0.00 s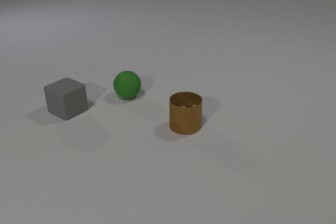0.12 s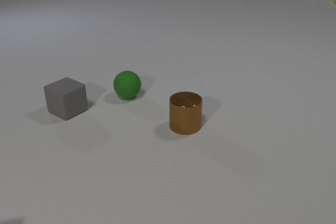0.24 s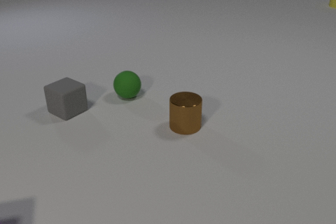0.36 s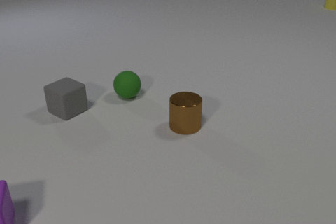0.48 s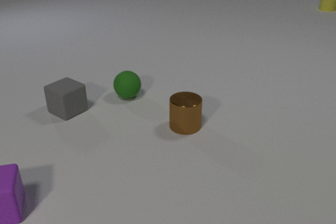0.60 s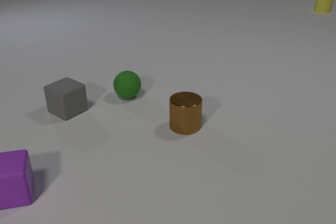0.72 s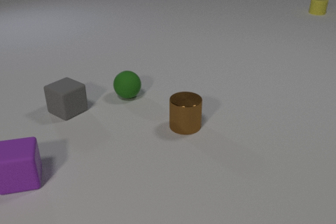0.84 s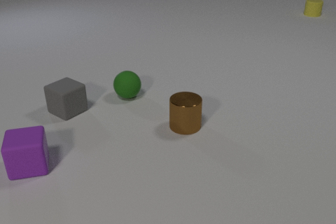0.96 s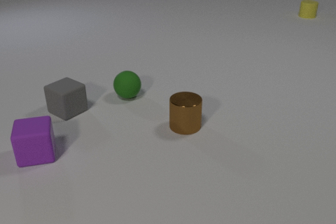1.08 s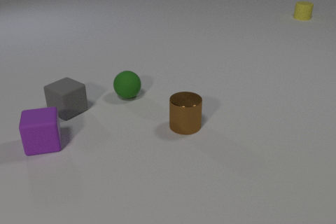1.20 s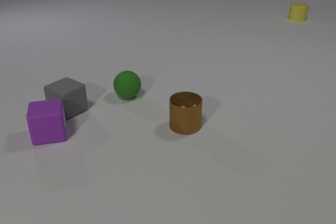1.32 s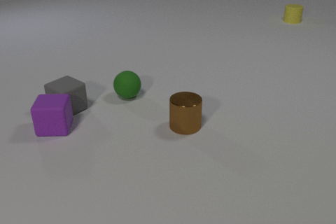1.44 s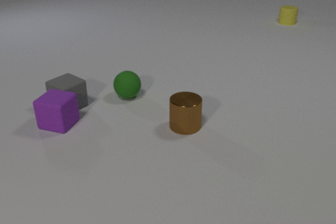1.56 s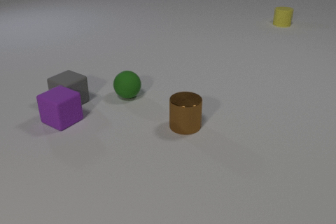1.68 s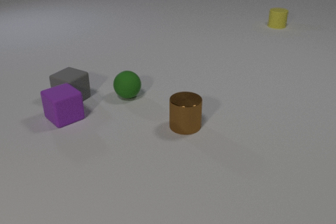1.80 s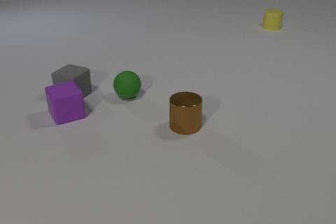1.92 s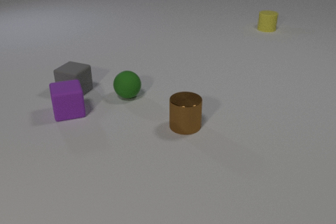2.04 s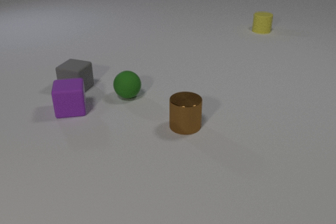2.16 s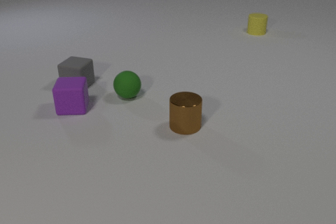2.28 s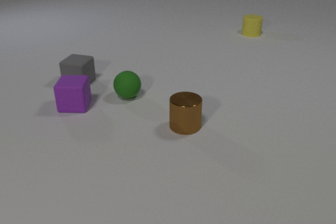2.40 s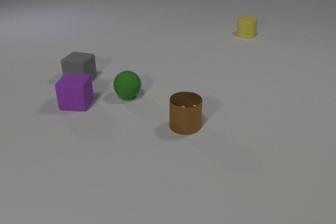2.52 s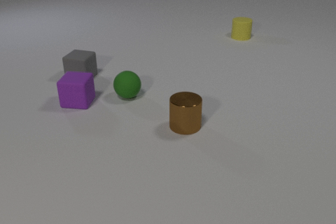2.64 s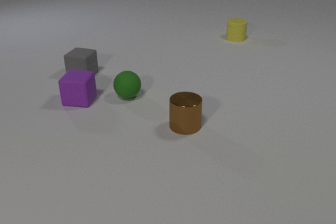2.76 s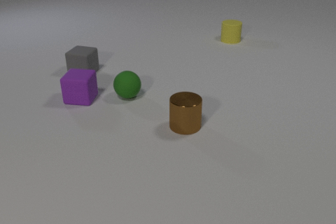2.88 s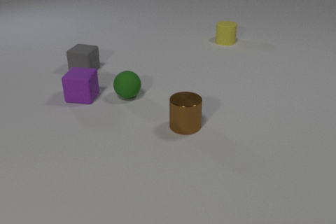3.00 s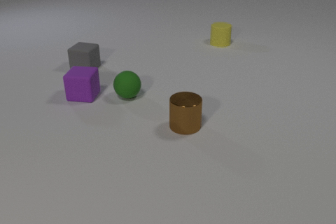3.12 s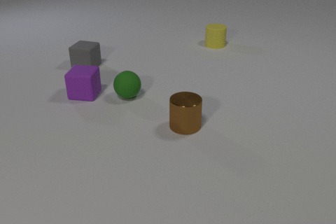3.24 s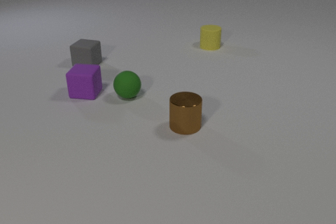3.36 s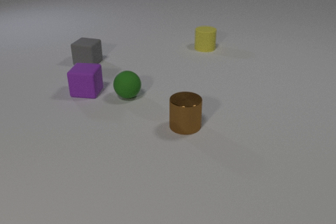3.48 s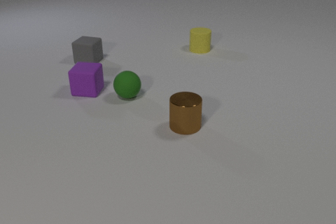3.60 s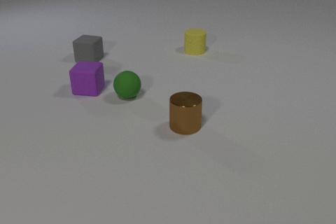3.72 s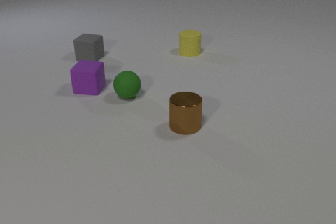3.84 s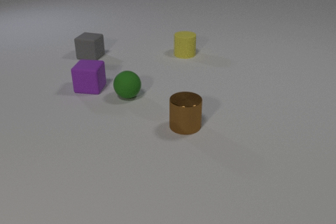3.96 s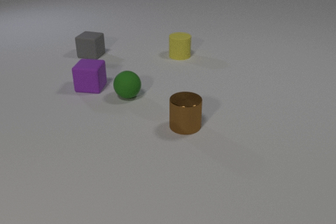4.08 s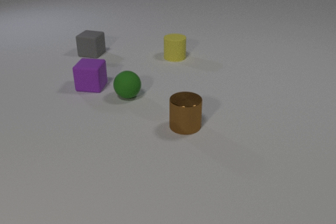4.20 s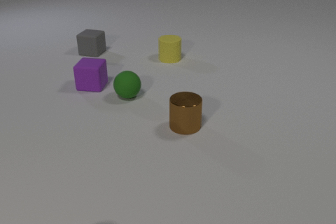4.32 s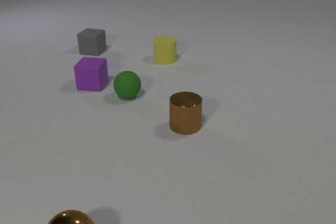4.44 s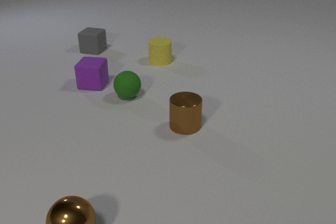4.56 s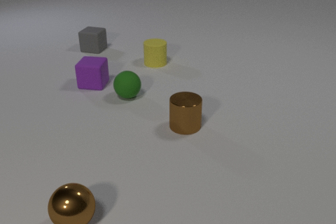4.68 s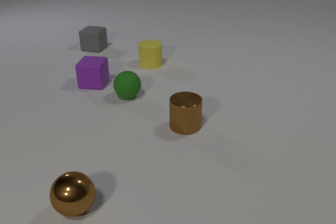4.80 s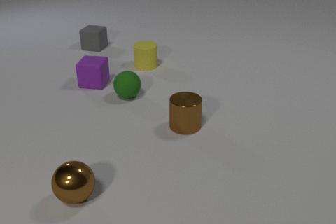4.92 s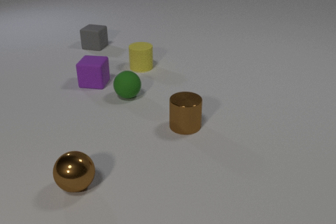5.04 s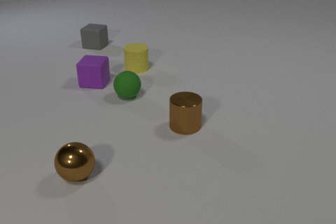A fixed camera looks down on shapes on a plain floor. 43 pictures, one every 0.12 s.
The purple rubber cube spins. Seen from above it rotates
clockwise.
The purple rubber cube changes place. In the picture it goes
away from the camera.
0.00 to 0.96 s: The purple rubber cube comes in at the left edge, slides away from the camera and to the right. The yellow rubber cylinder comes in at the right edge, slides toward the camera and to the left.
0.96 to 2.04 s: The purple rubber cube slides away from the camera and to the right, spins clockwise seen from above by about 90 degrees, its near face sliding to the left. The gray rubber cube slides away from the camera. The yellow rubber cylinder slides toward the camera and to the left. The purple rubber cube and the gray rubber cube collide.
2.04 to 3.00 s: The purple rubber cube slides away from the camera and to the right. The gray rubber cube slides away from the camera. The yellow rubber cylinder slides toward the camera and to the left.
3.00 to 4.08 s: The purple rubber cube slides away from the camera and to the right. The gray rubber cube slides away from the camera. The yellow rubber cylinder slides to the left and toward the camera.
4.08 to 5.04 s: The purple rubber cube slides away from the camera. The gray rubber cube slides away from the camera. The yellow rubber cylinder slides to the left and toward the camera. The brown metal sphere comes in at the bottom edge, rolls away from the camera.
How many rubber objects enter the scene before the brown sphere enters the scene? 2.
How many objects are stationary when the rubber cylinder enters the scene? 3.
Are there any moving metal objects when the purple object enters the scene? no.
